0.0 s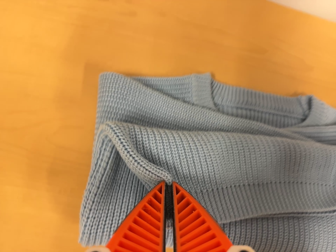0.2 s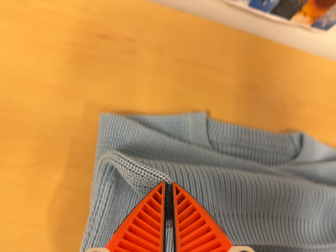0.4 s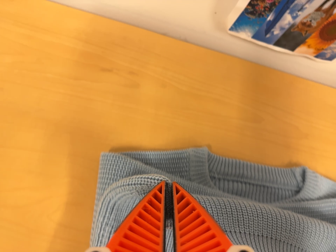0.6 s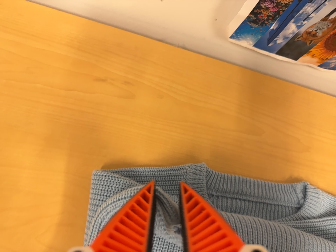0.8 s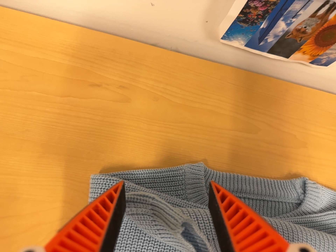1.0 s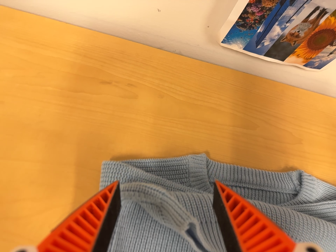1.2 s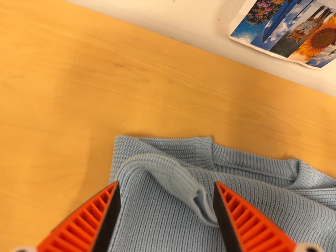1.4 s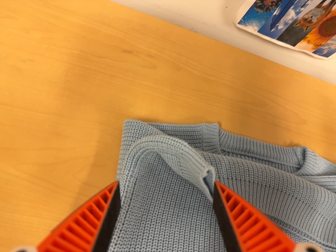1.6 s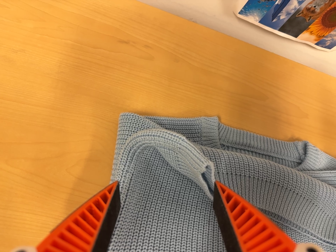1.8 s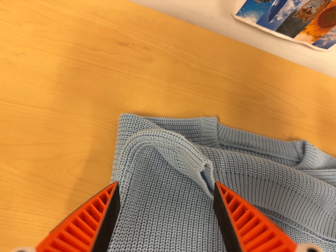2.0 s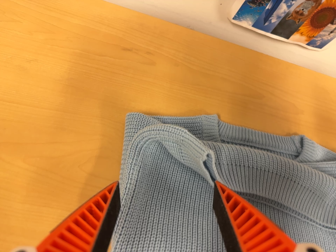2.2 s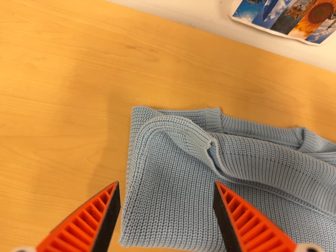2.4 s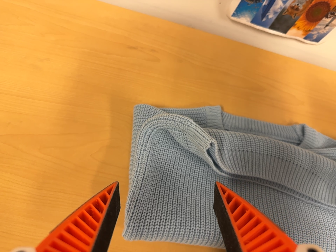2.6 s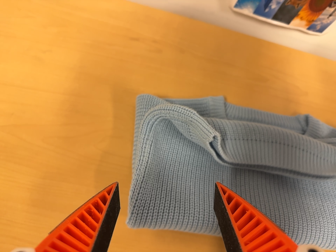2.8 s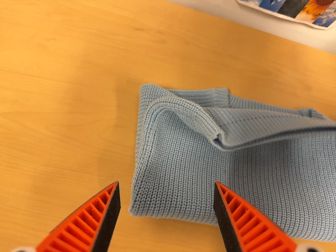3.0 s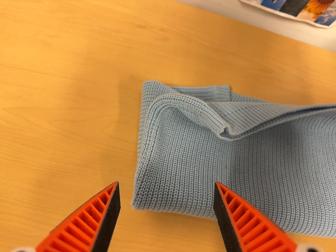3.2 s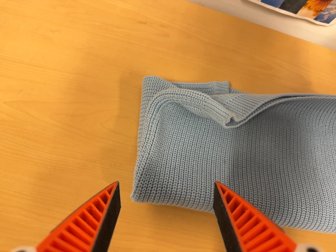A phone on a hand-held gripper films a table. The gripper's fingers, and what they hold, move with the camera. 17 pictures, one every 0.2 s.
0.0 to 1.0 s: The camera travels toward the top of its view, about 7 cm, so close, fixed things drift downward.
1.0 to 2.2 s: The camera travels toward the bottom of its view and backward, about 10 cm, so close, fixed things drift upward.
2.2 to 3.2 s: The camera shifts only a little, or ends up much as it began.
The film runs forward here.
